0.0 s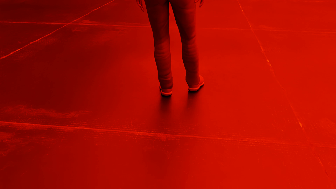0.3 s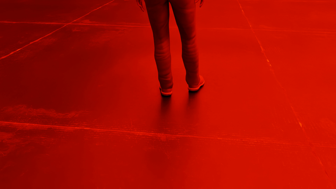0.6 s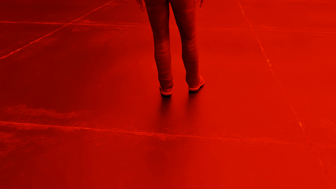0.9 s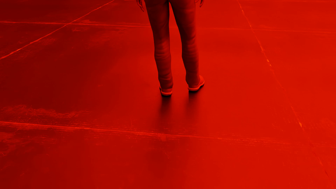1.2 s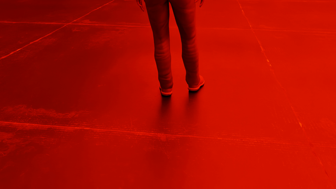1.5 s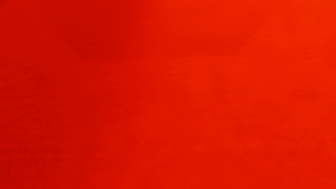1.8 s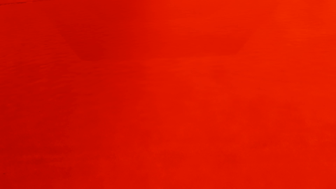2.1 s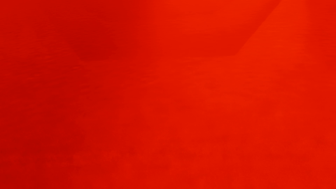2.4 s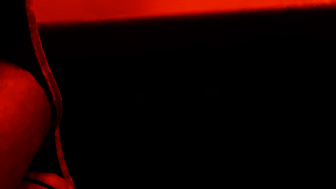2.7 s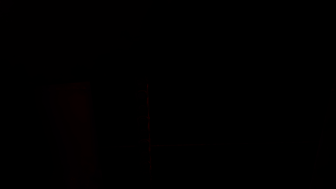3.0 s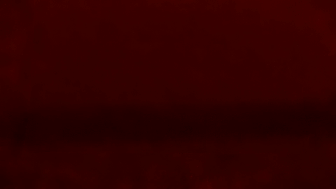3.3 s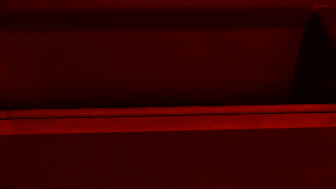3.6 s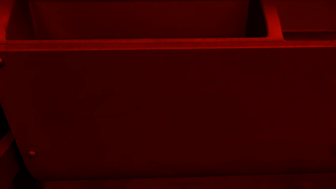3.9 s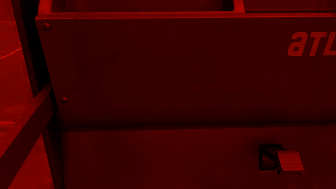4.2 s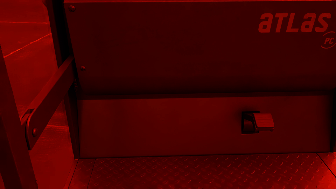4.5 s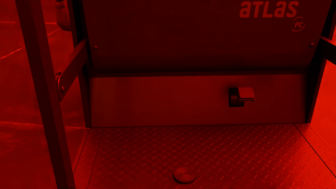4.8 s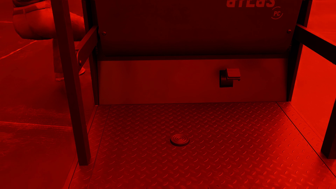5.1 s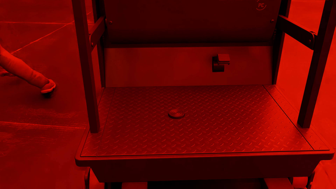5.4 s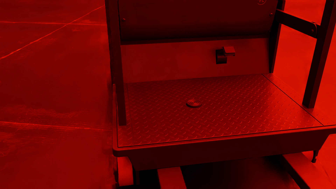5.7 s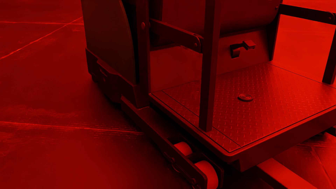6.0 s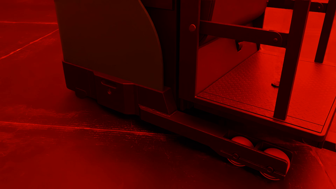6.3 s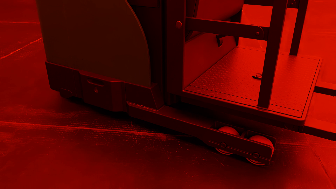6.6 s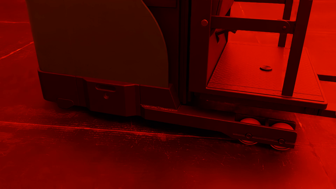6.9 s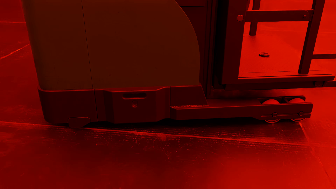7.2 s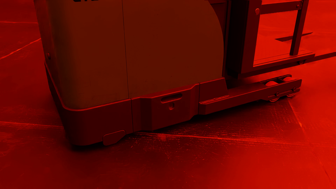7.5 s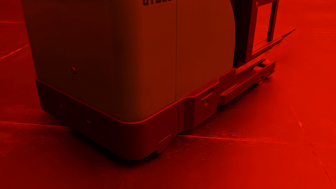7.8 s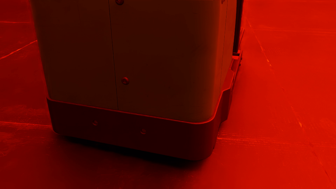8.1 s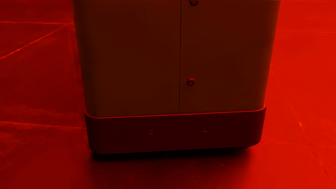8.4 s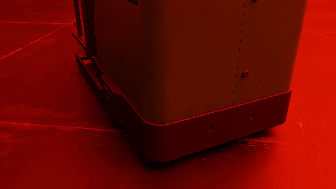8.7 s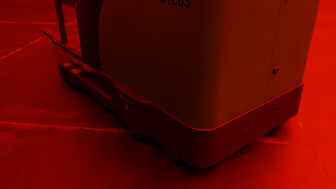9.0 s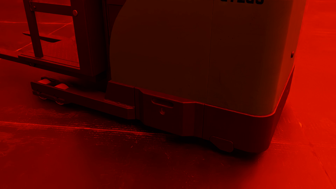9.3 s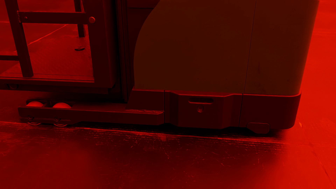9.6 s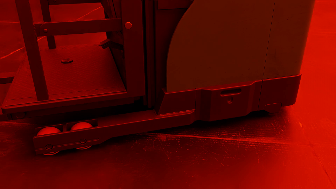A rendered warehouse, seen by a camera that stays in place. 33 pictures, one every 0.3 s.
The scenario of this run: Near miss between a forklift and a person.
